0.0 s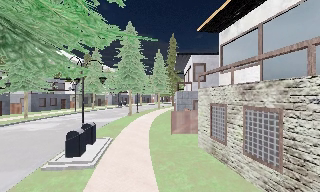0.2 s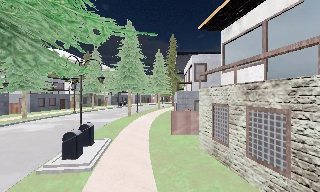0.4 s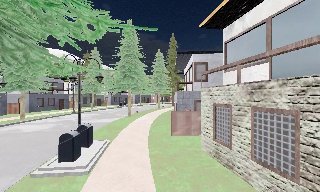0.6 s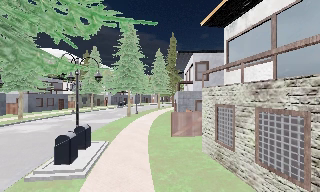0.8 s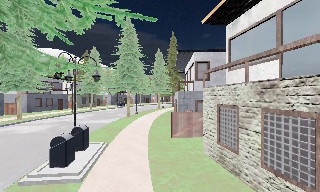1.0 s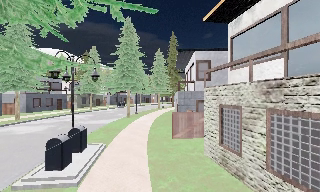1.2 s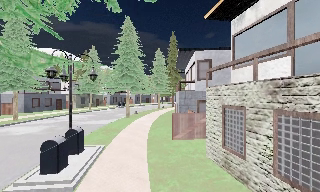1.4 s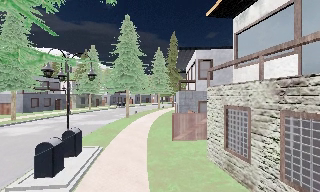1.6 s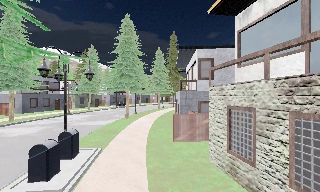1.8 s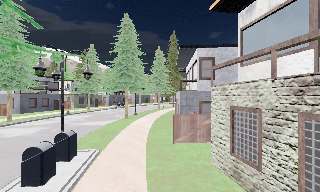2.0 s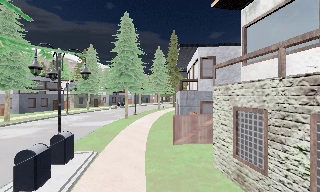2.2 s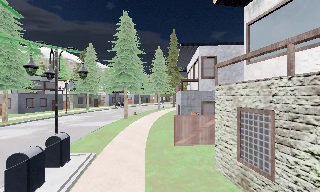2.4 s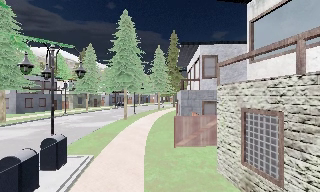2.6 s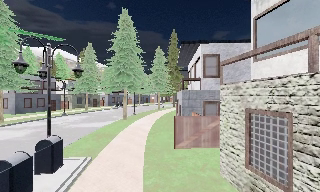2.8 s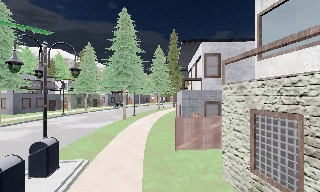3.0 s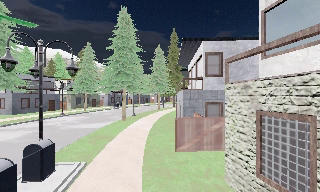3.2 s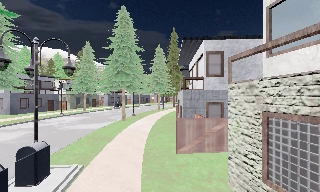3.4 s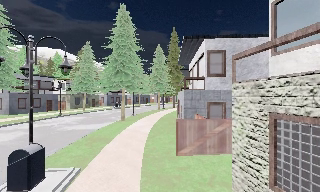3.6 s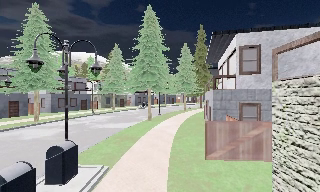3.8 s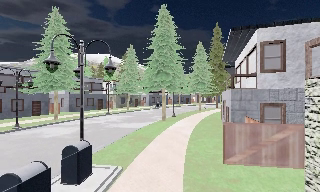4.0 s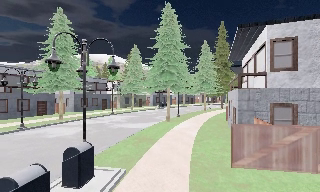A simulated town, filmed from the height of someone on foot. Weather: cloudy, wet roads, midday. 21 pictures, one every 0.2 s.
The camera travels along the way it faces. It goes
forward.
0.0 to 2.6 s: The camera travels forward, about 3 m, so what stands in front looms larger.
2.6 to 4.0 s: The scene slides to the right, as the camera pans about 15 degrees to its left. It travels forward, about 1.5 m, so what stands in front looms larger.
The film runs forward here.
